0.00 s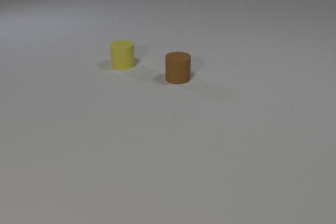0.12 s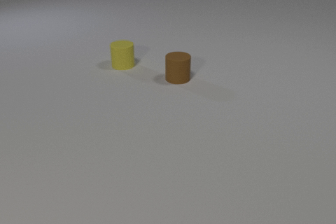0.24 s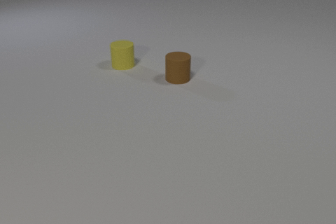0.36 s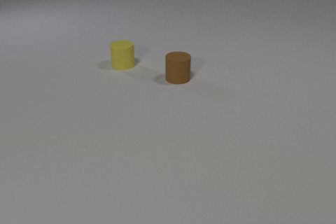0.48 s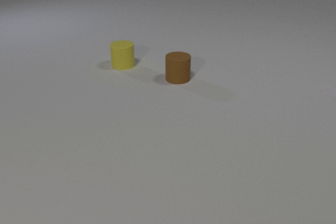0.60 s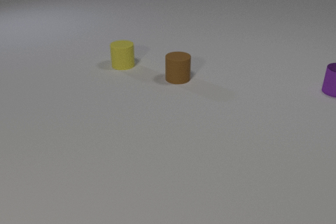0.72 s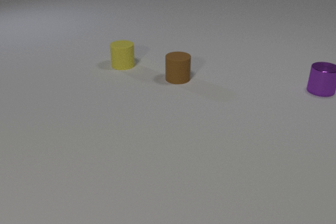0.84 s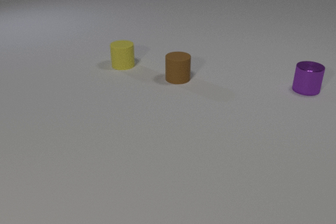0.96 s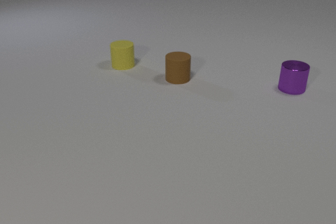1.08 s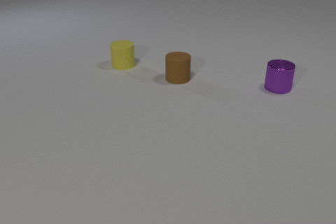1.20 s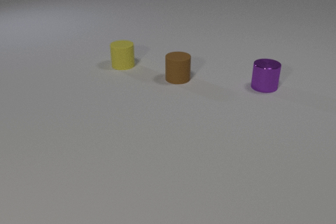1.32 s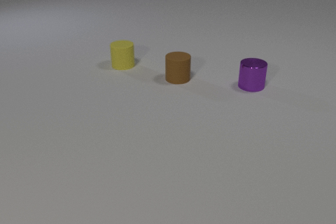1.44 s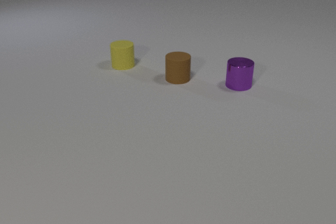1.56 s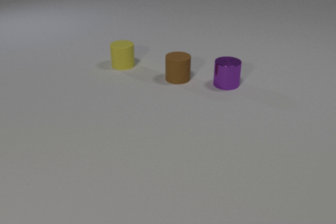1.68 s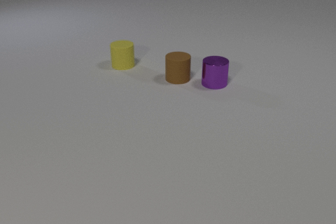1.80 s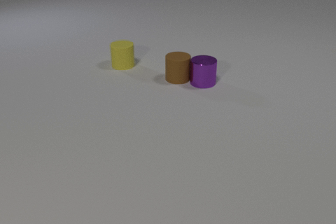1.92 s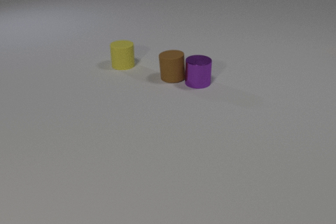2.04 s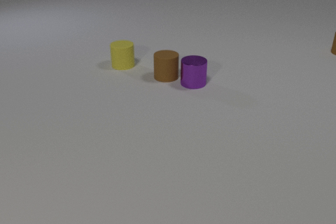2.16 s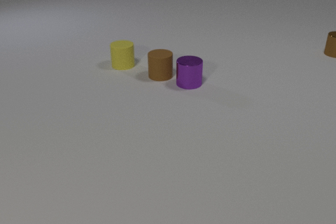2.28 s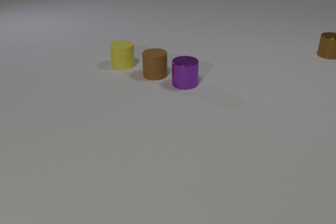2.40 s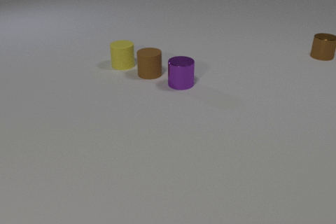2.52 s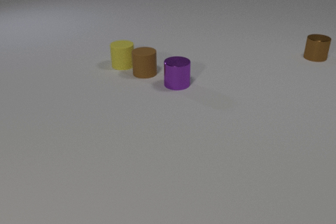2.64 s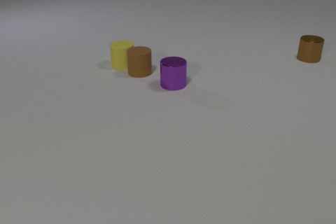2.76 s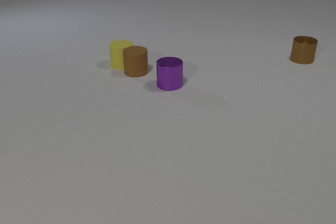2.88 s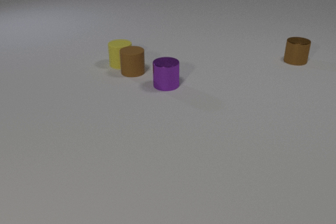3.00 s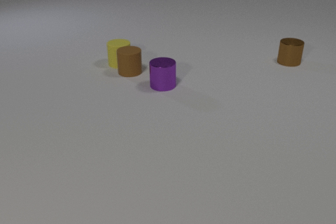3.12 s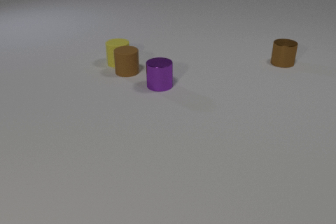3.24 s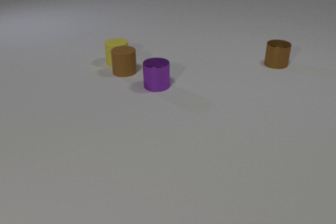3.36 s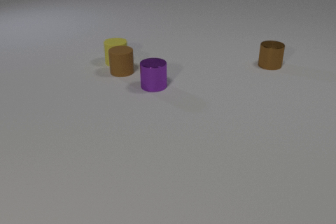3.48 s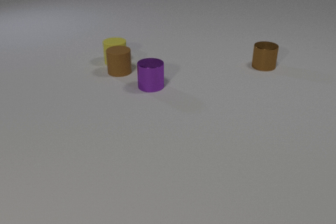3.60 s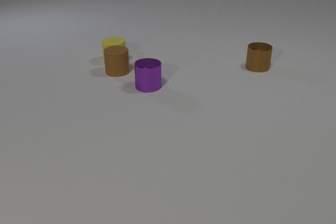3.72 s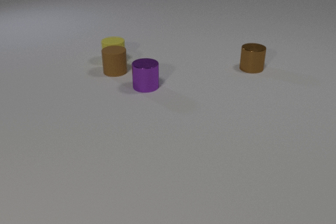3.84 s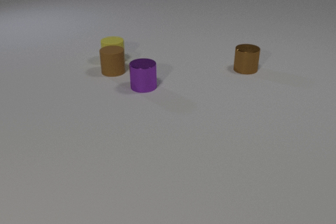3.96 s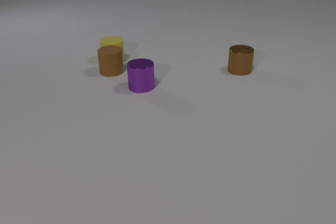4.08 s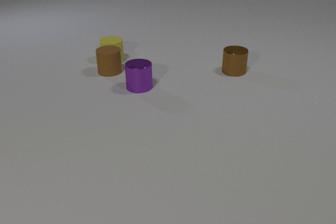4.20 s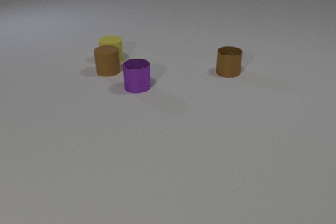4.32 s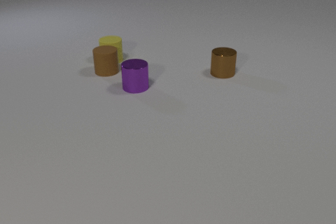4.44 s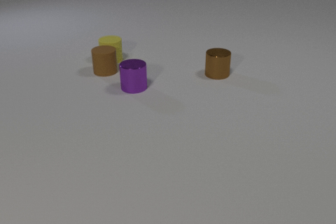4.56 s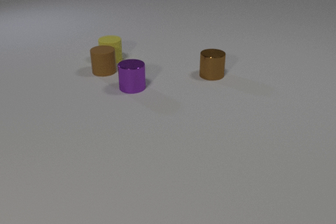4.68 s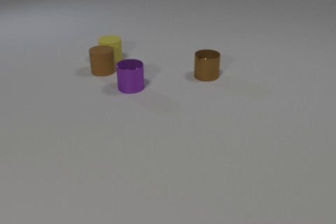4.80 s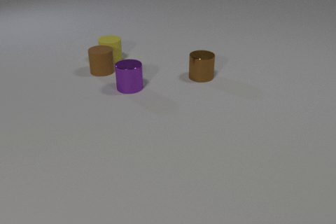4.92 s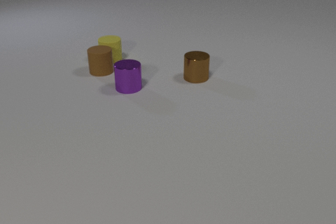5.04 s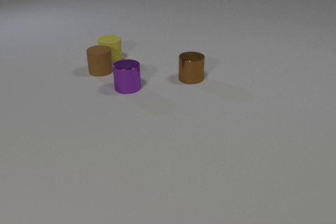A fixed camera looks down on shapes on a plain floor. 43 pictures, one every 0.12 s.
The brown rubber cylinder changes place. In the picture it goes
to the left.
The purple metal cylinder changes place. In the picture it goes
to the left.
0.00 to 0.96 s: The purple metal cylinder comes in at the right edge, slides to the left.
0.96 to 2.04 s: The purple metal cylinder slides to the left. The brown rubber cylinder slides to the left. The brown metal cylinder comes in at the right edge. The purple metal cylinder and the brown rubber cylinder collide.
2.04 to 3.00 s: The purple metal cylinder slides to the left. The brown rubber cylinder slides to the left. The brown metal cylinder slides to the left and toward the camera. The brown rubber cylinder and the yellow rubber cylinder collide.
3.00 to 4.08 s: The purple metal cylinder slides to the left. The brown rubber cylinder slides to the left. The brown metal cylinder slides to the left and toward the camera. The yellow rubber cylinder slides away from the camera and to the left.
4.08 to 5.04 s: The purple metal cylinder slides to the left. The brown rubber cylinder slides to the left. The brown metal cylinder slides to the left and toward the camera.
What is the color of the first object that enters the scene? purple.
How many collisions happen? 2.
What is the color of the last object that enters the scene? brown.
